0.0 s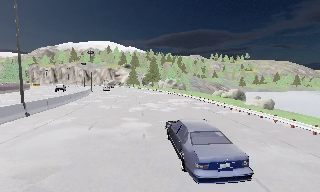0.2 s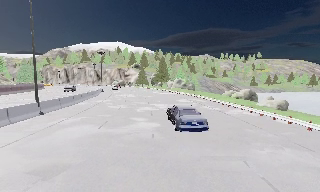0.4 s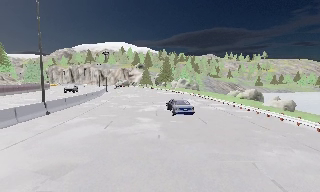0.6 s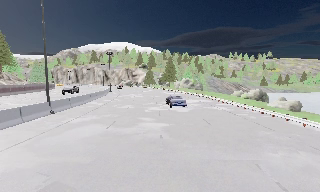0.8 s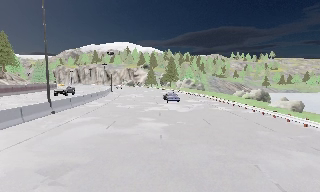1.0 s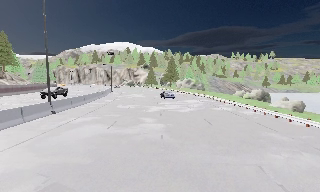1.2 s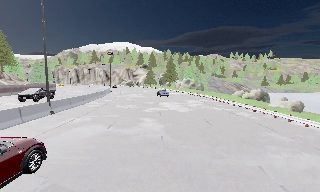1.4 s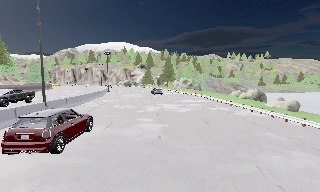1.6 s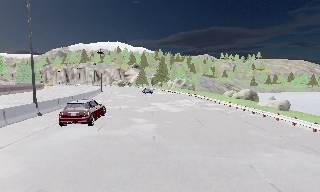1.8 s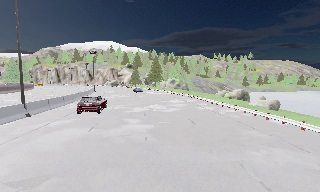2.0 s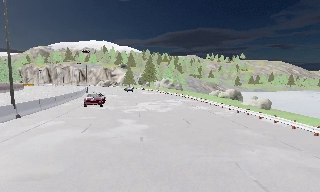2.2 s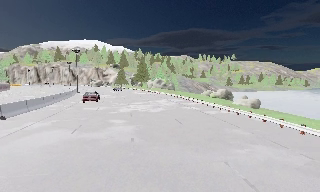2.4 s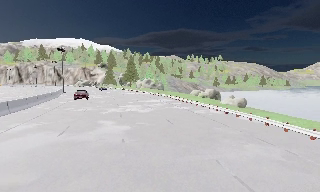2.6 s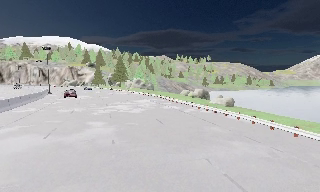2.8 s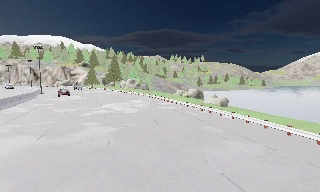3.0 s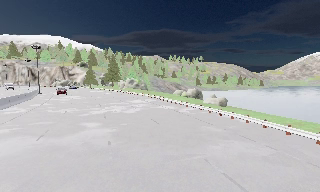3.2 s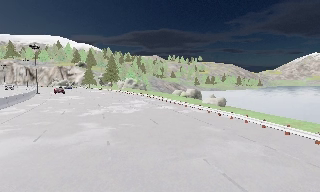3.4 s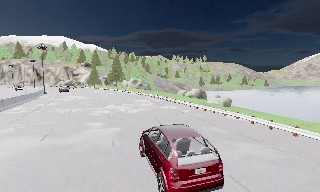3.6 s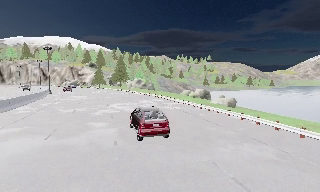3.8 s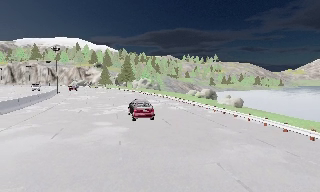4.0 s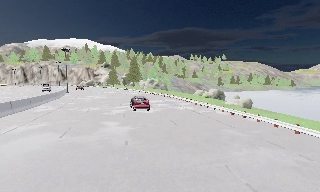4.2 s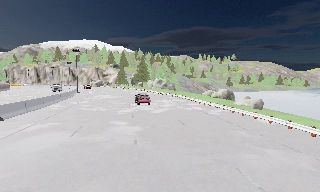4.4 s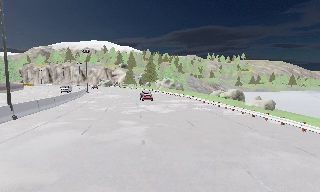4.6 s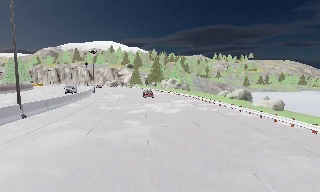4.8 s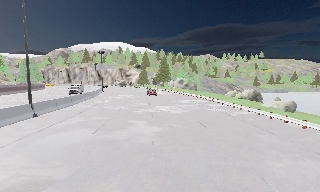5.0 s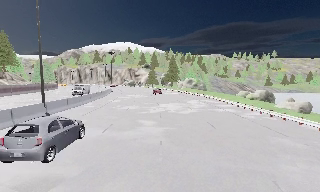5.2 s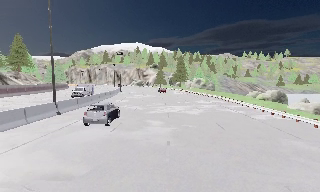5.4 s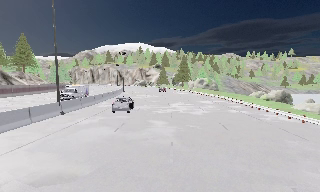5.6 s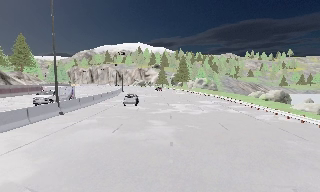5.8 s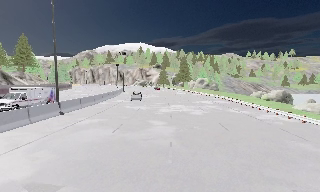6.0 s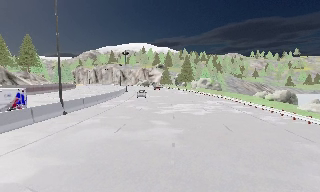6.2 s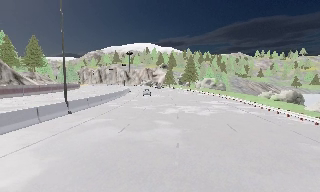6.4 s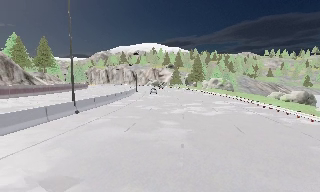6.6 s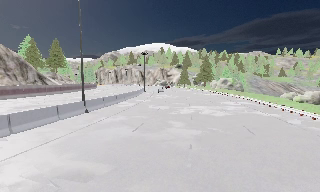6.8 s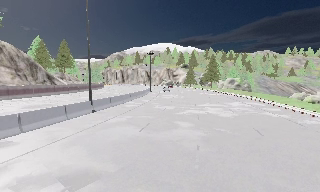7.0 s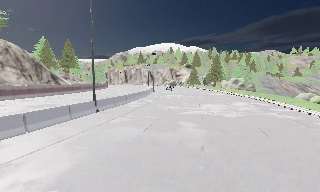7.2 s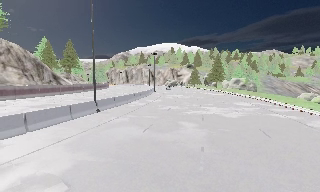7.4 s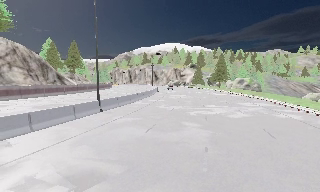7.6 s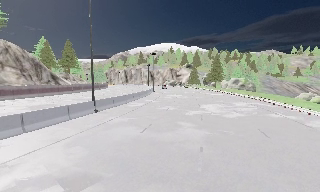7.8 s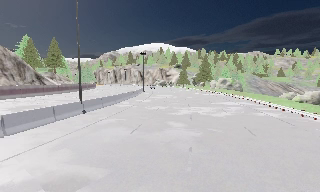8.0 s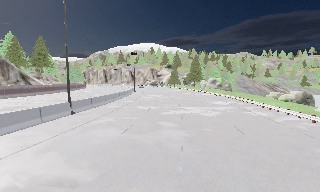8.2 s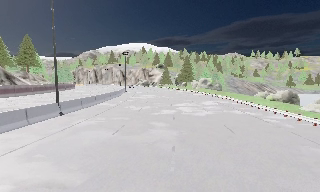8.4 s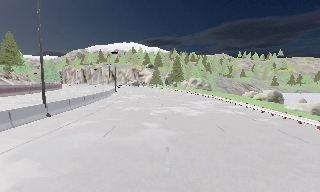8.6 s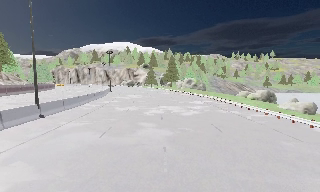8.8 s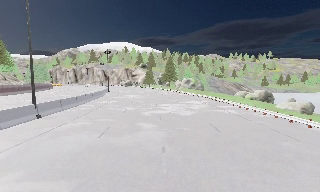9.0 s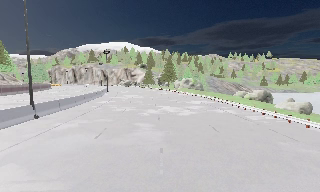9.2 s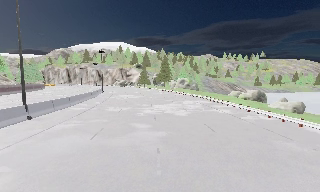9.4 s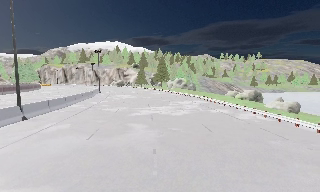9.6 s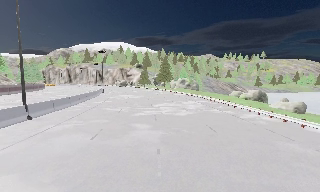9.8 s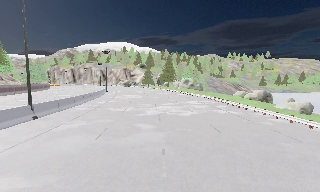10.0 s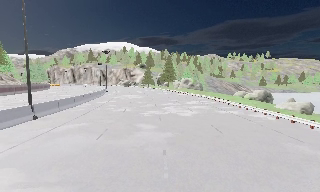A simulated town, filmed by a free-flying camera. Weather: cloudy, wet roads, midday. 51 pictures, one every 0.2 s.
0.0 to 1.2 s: The camera shifts only a little, or ends up much as it began.
1.2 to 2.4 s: The camera swings to its right by about 15 degrees, and the scene slides to the left.
2.4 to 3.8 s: The camera shifts only a little, or ends up much as it began.
3.8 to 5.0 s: The camera swings to its left by about 15 degrees, and the scene slides to the right.
5.0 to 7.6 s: The scene slides to the right, as the camera pans about 15 degrees to its left. It travels forward, about 0.5 m, so what stands in front looms larger.
7.6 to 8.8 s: The camera swings to its right by about 15 degrees, and the scene slides to the left.
8.8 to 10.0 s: The camera shifts only a little, or ends up much as it began.
The film runs forward here.
